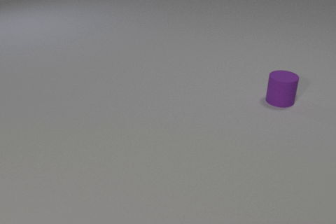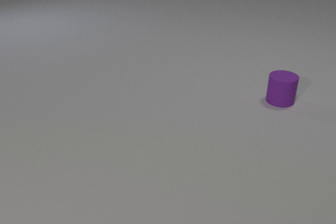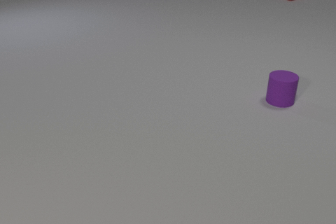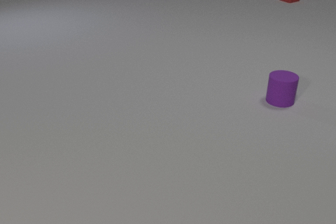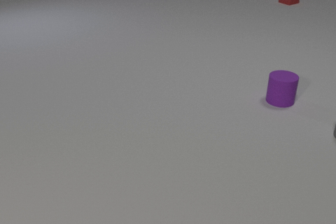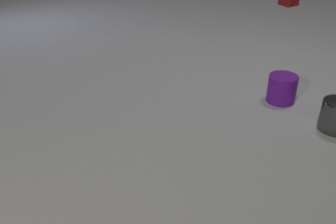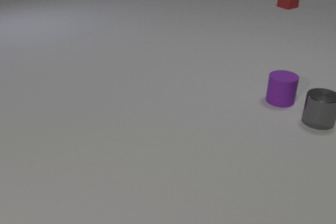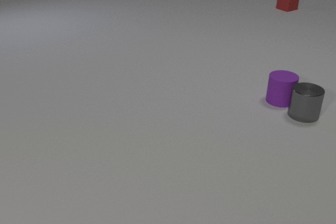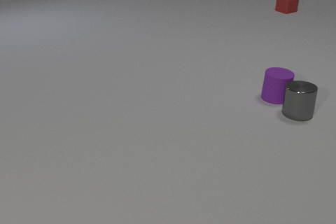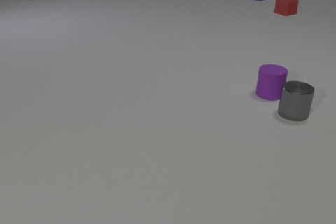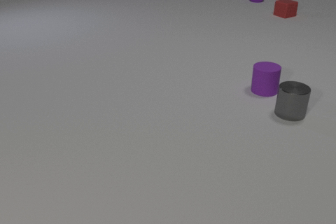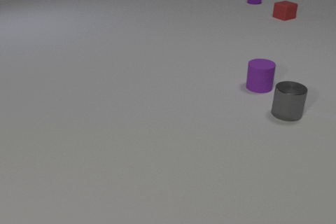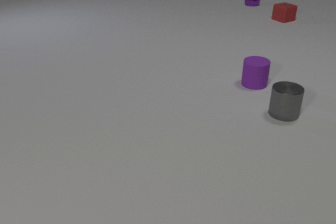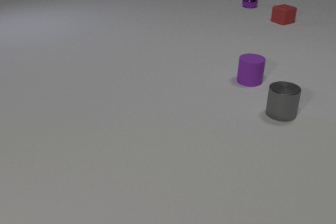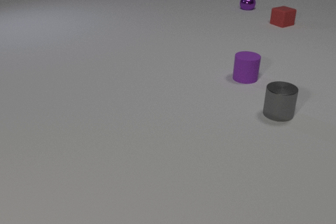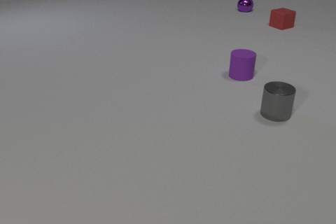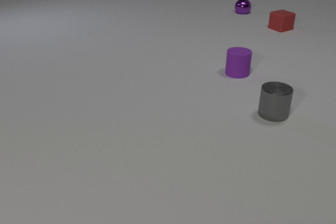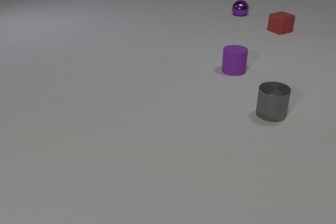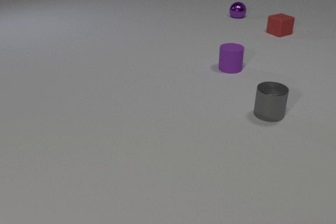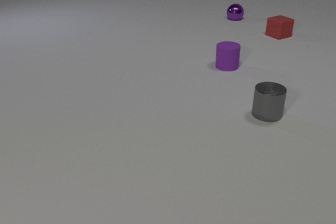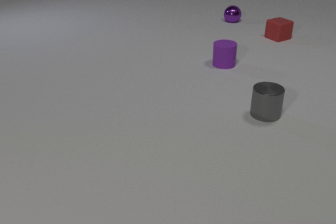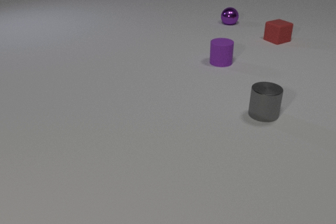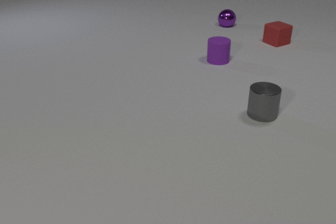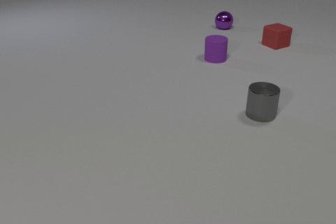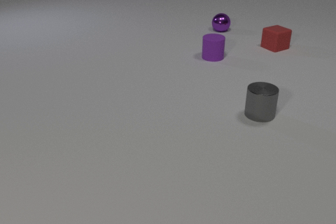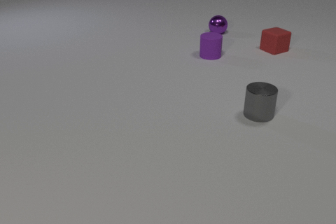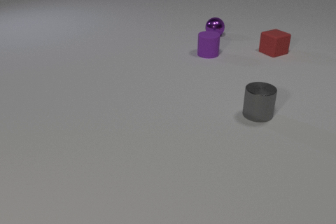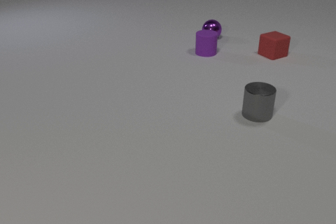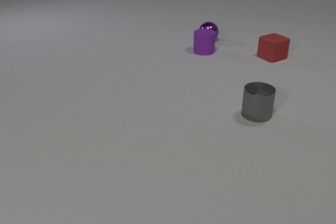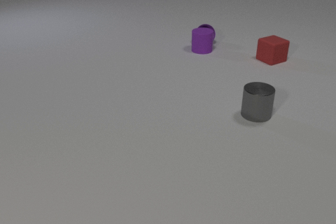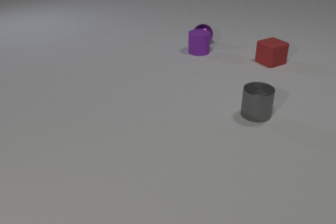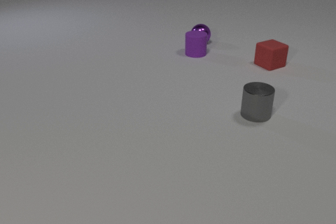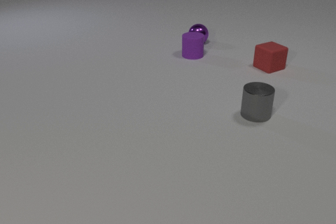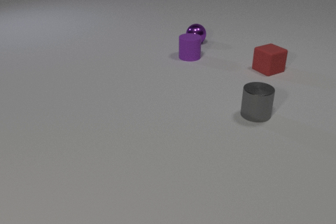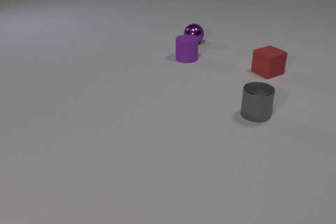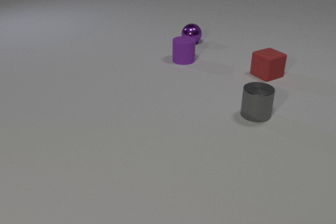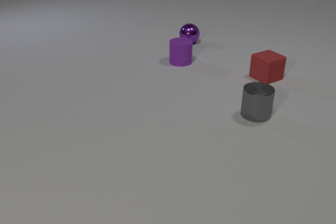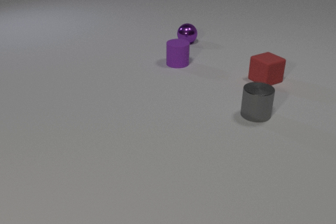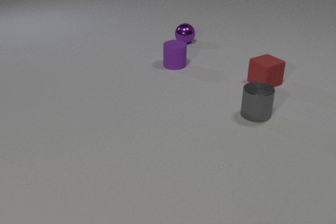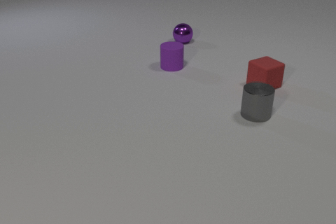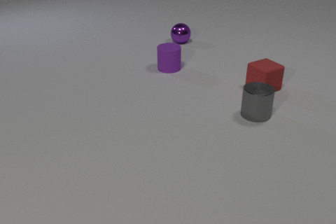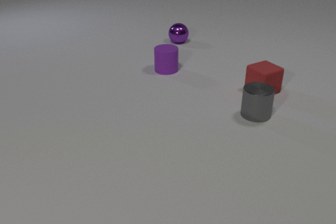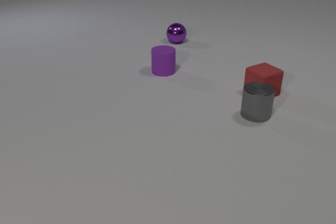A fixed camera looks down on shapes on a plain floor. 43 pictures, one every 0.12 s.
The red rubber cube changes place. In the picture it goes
toward the camera.
The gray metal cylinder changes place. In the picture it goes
to the left.
0.00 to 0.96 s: The gray metal cylinder comes in at the right edge, slides to the left and away from the camera. The purple rubber cylinder moves, and ends about where it began. The red rubber cube slides toward the camera. The purple metal sphere comes in at the top edge. The gray metal cylinder and the purple rubber cylinder collide.
0.96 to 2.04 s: The gray metal cylinder slides to the left. The purple rubber cylinder slides away from the camera and to the left. The red rubber cube slides toward the camera. The purple metal sphere rolls toward the camera.
2.04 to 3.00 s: The gray metal cylinder slides to the left. The purple rubber cylinder slides away from the camera and to the left. The red rubber cube slides toward the camera. The purple metal sphere rolls toward the camera.
3.00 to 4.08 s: The purple rubber cylinder slides to the left and toward the camera. The red rubber cube slides toward the camera. The purple metal sphere rolls toward the camera and to the left. The purple rubber cylinder and the purple metal sphere collide.
4.08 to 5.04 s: The purple rubber cylinder slides toward the camera and to the left. The red rubber cube slides toward the camera. The purple metal sphere rolls to the left.
What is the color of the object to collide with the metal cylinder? purple.
Are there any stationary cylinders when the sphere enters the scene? no.
What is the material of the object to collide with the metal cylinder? rubber.
